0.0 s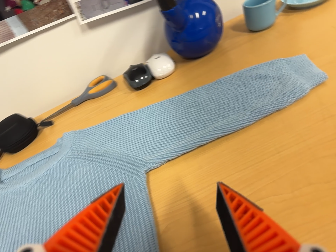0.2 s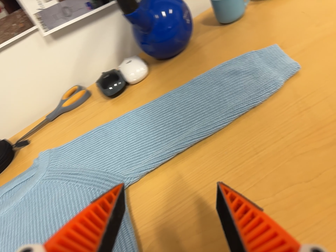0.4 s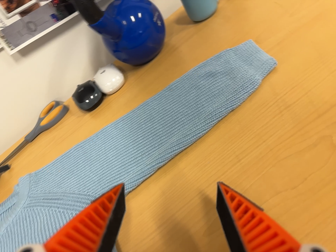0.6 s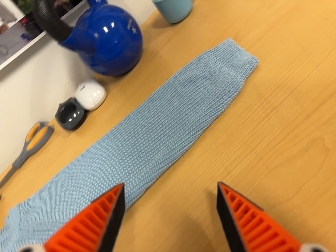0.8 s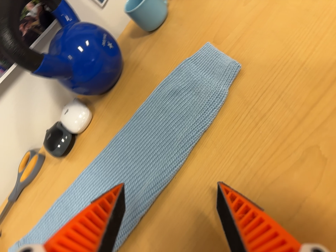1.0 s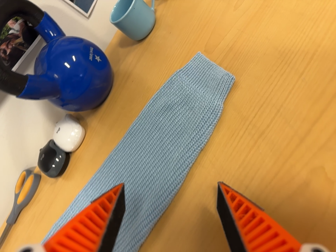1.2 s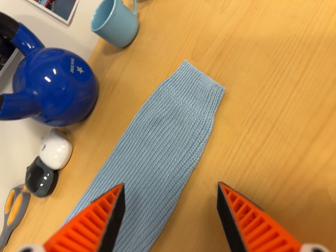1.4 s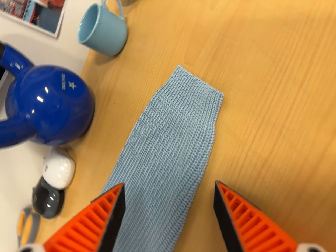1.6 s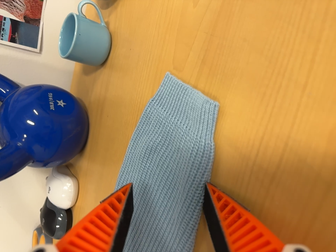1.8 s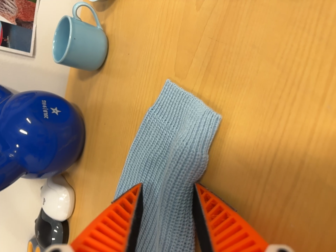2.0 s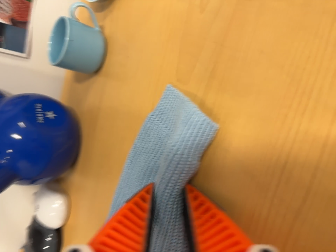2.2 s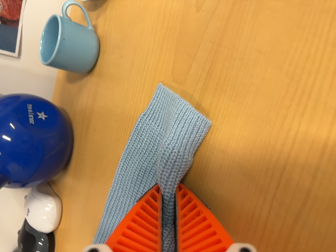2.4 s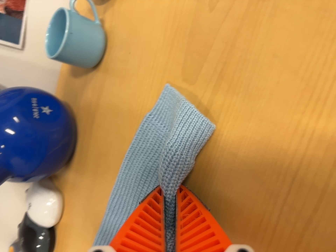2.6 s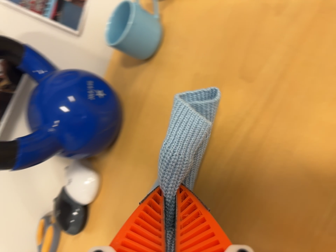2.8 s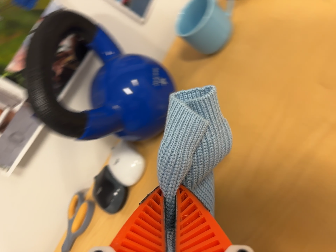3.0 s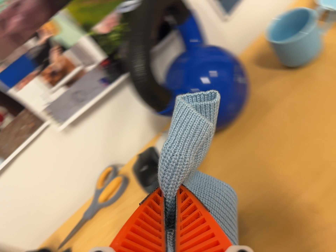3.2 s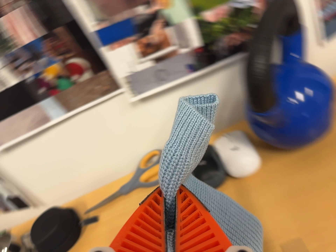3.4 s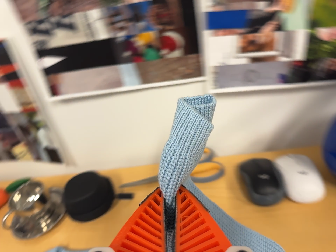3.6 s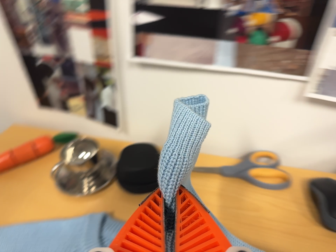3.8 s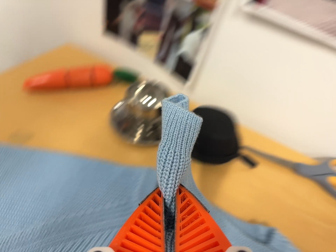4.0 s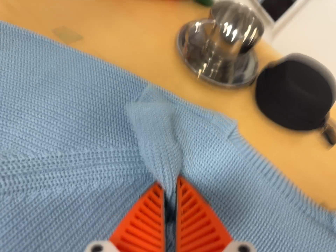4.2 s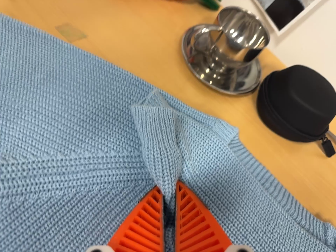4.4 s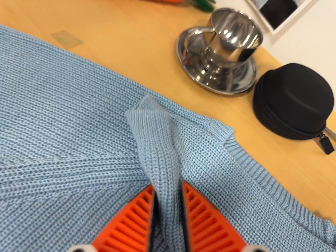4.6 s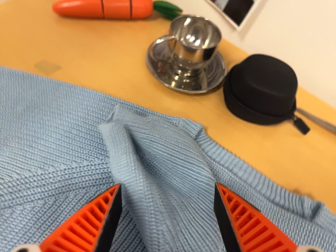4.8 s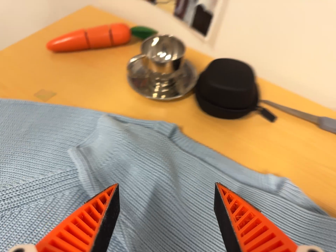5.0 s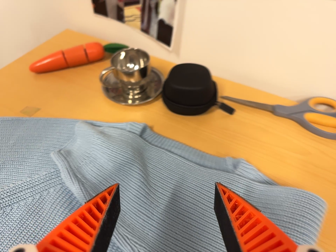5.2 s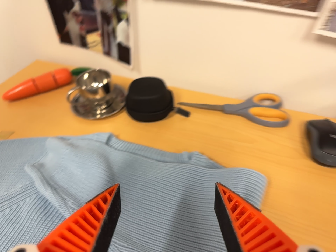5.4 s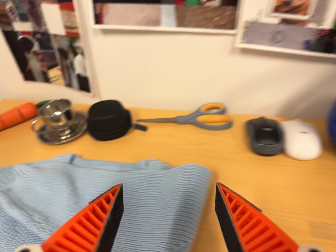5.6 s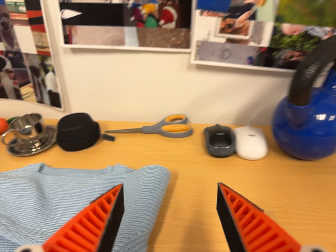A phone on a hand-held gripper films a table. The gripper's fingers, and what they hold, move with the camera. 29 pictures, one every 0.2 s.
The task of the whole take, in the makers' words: right arm across.
0.0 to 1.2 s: The camera travels toward the top of its view, forward and to its right, about 20 cm, so close, fixed things drift downward. It rolls about its line of sight by about 35 degrees, and the scene rotates counterclockwise.
1.2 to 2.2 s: The camera travels forward and toward the top of its view, about 9 cm, so what stands in front looms larger. It rolls about its line of sight by about 15 degrees, and the scene rotates counterclockwise.
2.2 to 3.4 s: The scene slides to the right, as the camera pans about 15 degrees to its left. It travels to its left, about 38 cm, so close, fixed things drift to the right. It rolls about its line of sight by about 70 degrees, and the scene rotates clockwise.
3.4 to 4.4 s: The camera travels to its left and forward, about 32 cm, so close, fixed things drift to the right. Its aim tips toward the bottom of its view by about 20 degrees, and the scene shifts upward. It rolls about its line of sight by about 50 degrees, and the scene rotates clockwise.
4.4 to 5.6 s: The camera travels to its right, backward and toward the bottom of its view, about 38 cm, so close, fixed things drift to the left. Its aim tips toward the top of its view by about 25 degrees. It rolls about its line of sight by about 35 degrees, and the scene rotates counterclockwise.
The film runs forward here.
